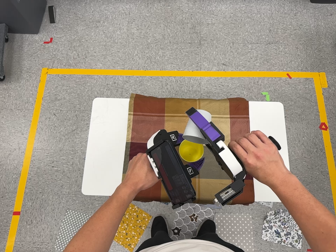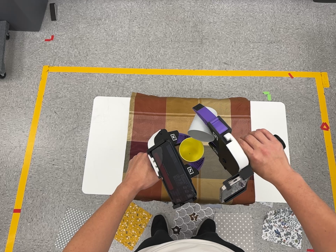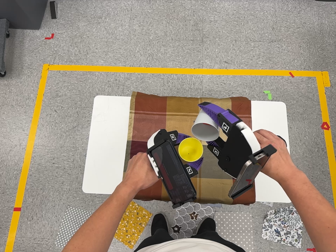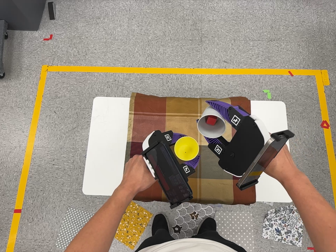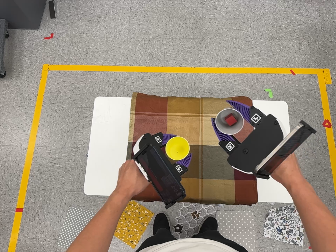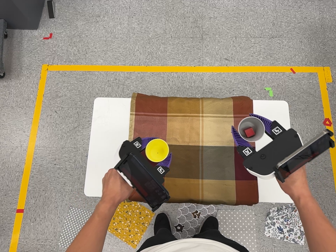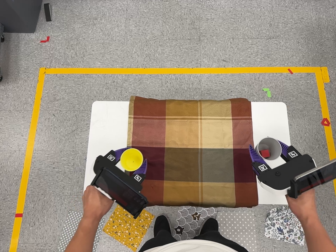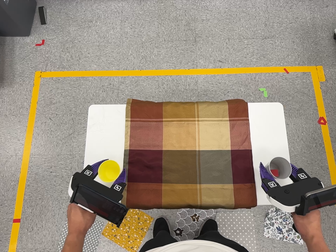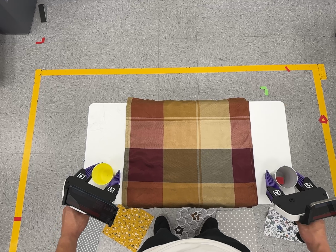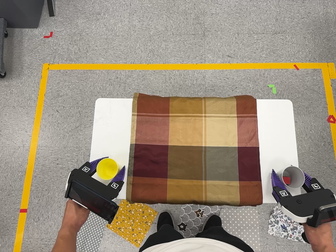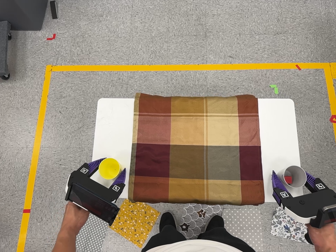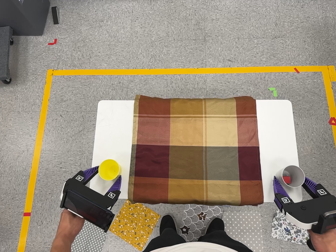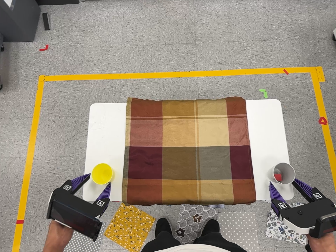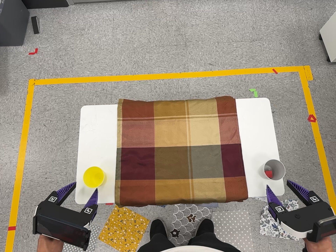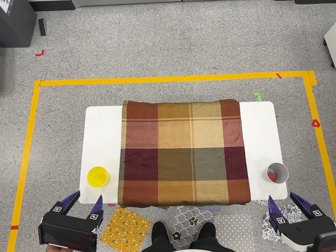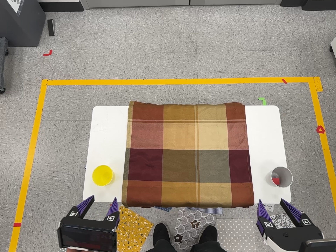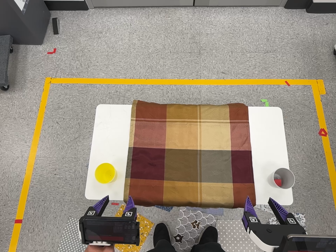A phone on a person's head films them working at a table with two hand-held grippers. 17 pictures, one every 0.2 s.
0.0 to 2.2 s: The camera shifts only a little, or ends up much as it began.
2.2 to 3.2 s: The camera travels toward the bottom of its view, about 5 cm.
The film runs backward here.
